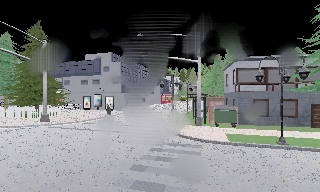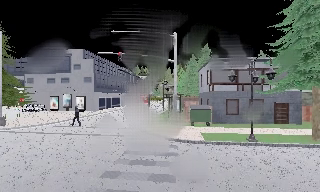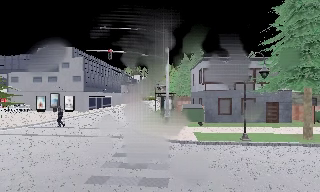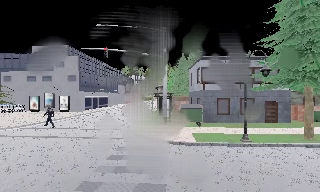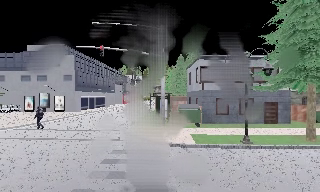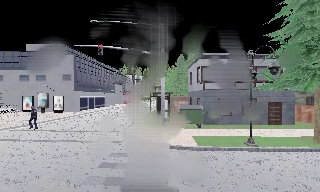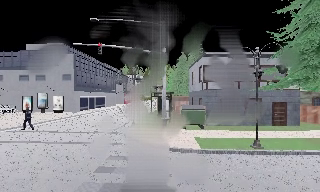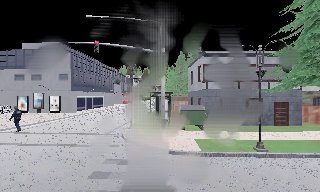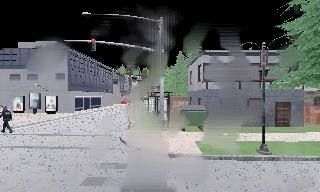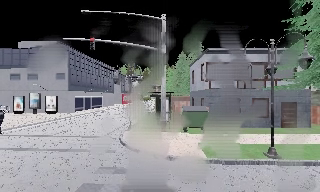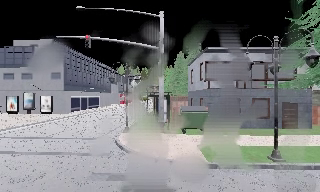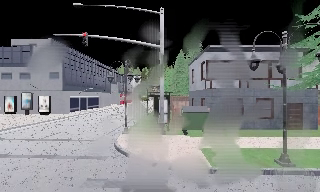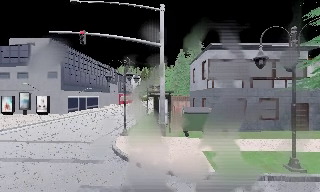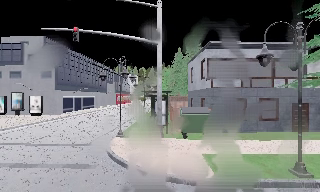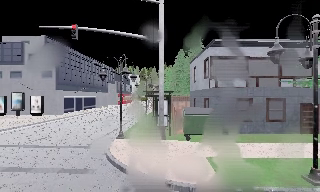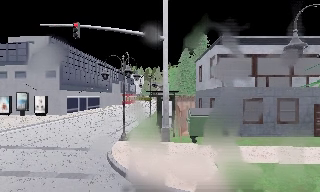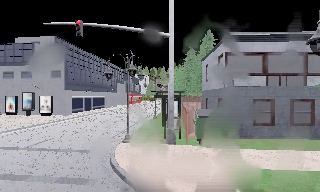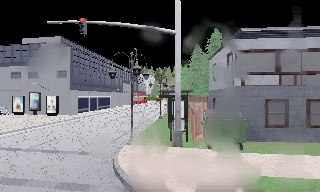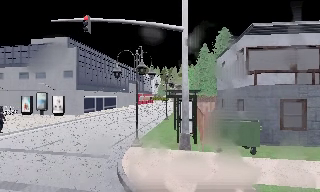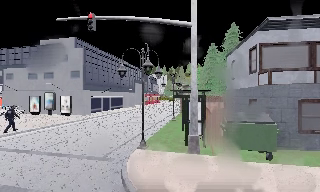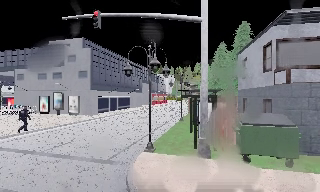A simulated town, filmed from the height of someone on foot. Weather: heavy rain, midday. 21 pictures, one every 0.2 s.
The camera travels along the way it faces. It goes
forward.
0.0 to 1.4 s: The camera pans to its right, which is clockwise from overhead, by about 15 degrees. It travels forward, about 2.5 m, so what stands in front looms larger.
1.4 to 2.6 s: The camera travels forward, about 2.5 m, so what stands in front looms larger.
2.6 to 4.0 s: The camera swings to its left by about 15 degrees, and the scene slides to the right. It travels forward, about 3 m, so what stands in front looms larger.
The film runs forward here.
